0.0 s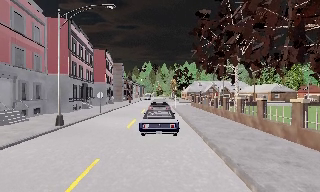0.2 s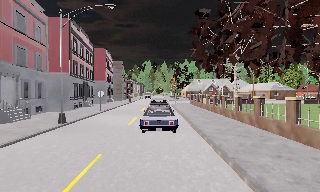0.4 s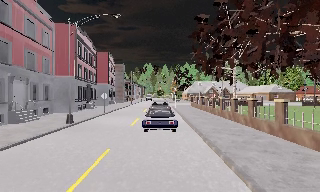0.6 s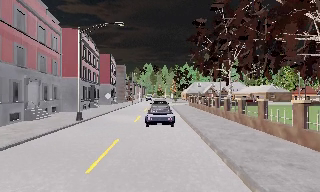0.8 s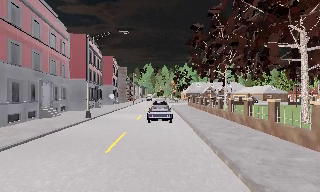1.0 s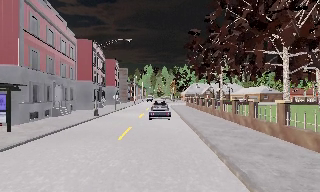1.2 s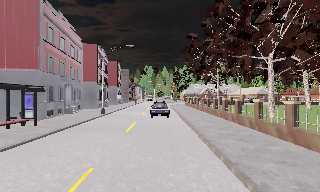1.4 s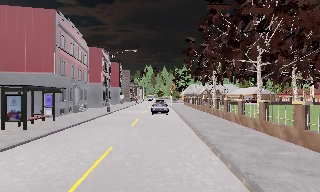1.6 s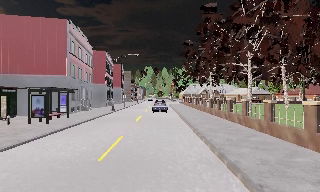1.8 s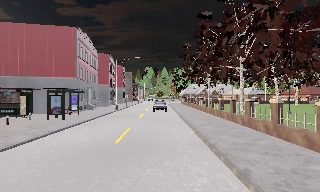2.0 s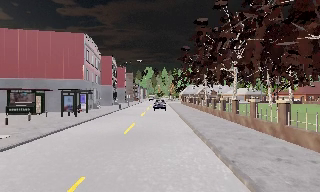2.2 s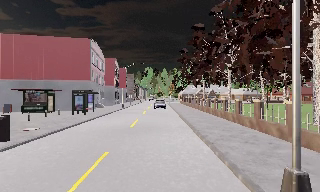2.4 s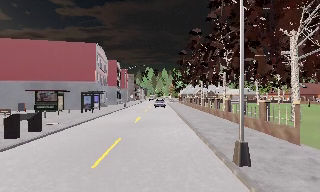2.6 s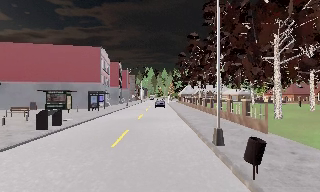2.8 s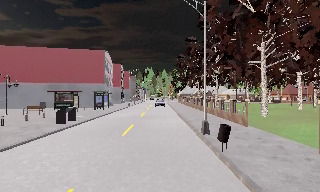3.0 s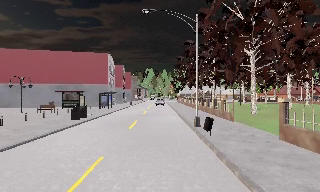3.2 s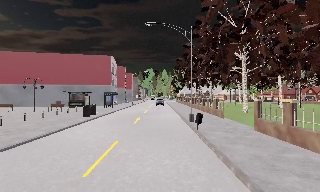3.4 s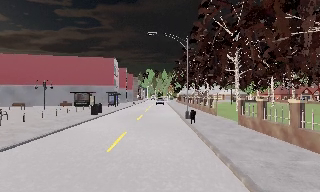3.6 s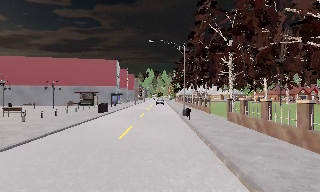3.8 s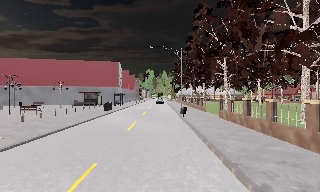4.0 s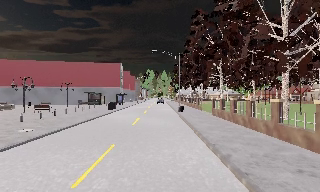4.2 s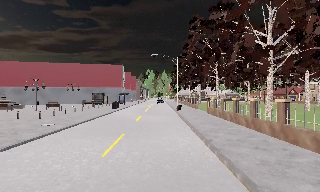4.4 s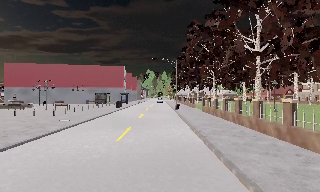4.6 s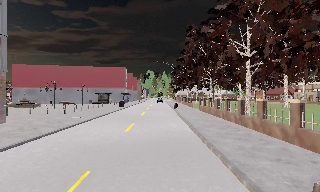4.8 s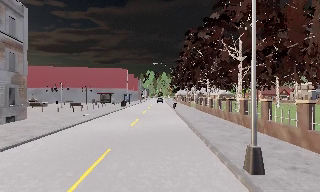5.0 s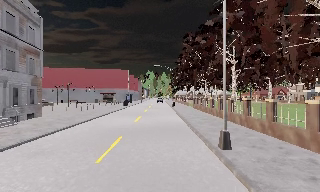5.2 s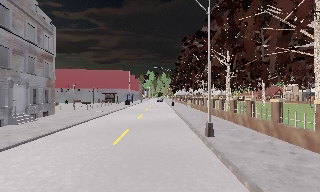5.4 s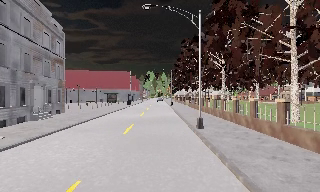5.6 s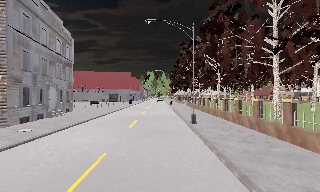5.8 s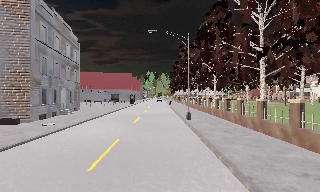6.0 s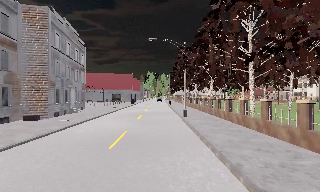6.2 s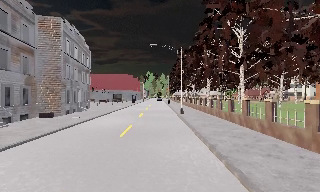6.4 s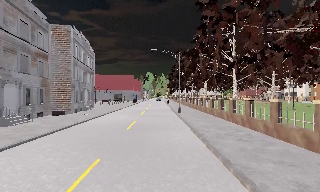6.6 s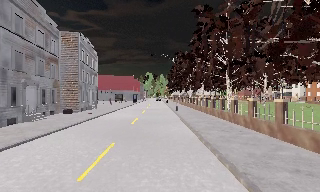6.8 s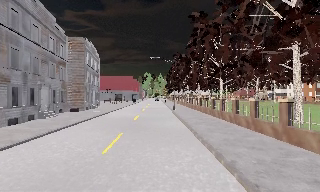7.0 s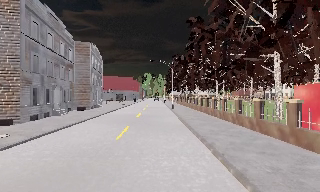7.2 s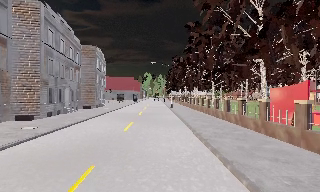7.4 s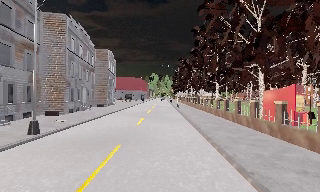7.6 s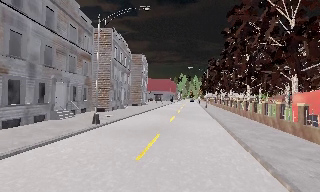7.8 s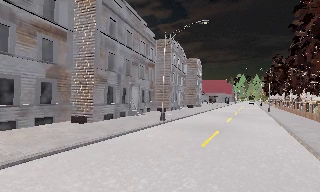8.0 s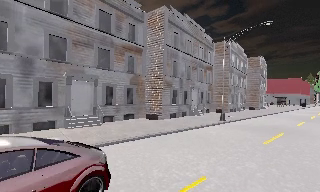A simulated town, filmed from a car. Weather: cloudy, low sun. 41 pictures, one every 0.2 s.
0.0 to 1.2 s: The camera travels backward, about 8 m, so what stands in front gets smaller. It gains speed.
1.2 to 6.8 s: The camera travels backward, about 55 m, so what stands in front gets smaller.
6.8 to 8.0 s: The camera swings to its left by about 50 degrees, and the scene slides to the right. It travels backward, about 12 m.
The film runs backward here.
